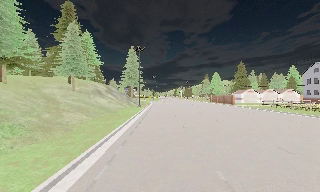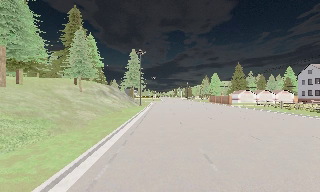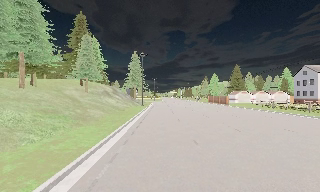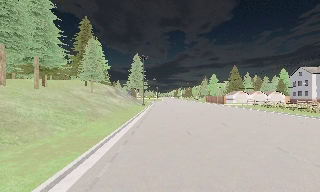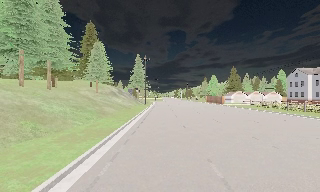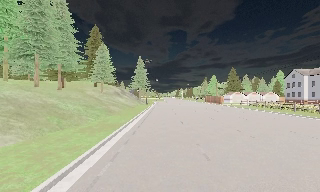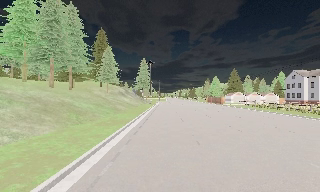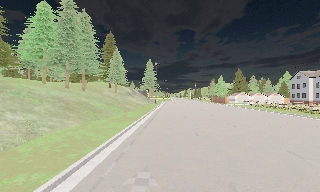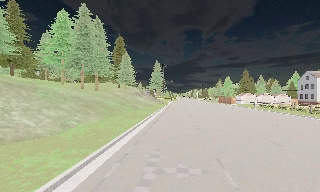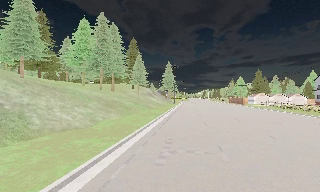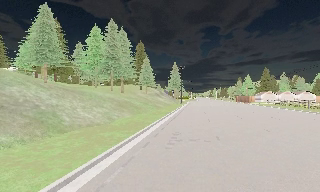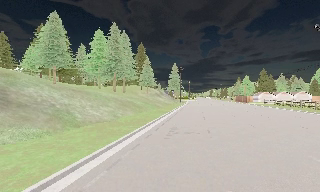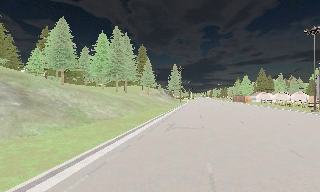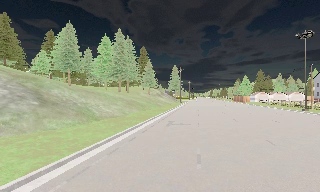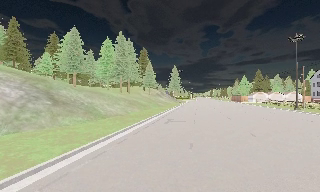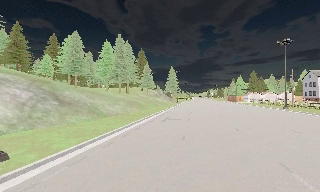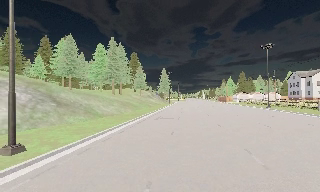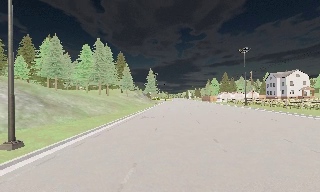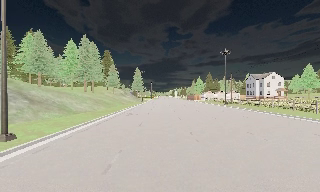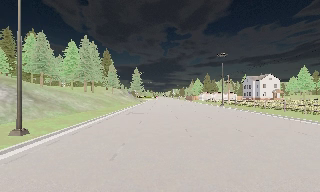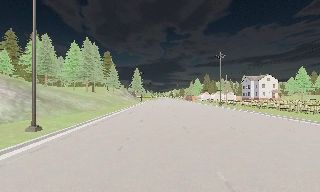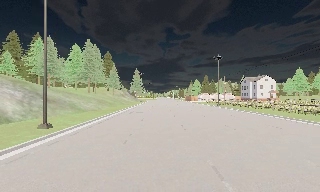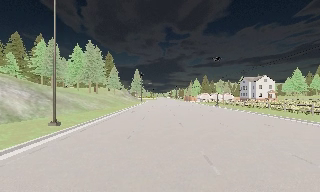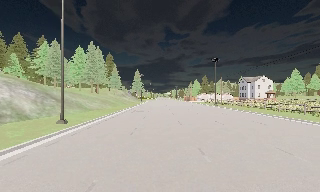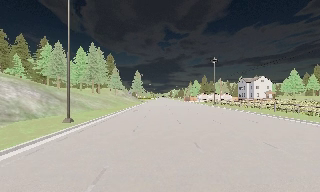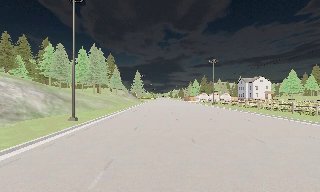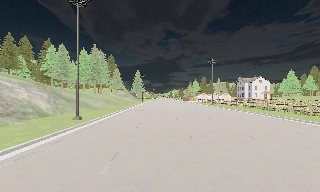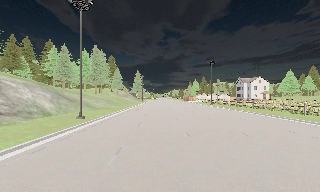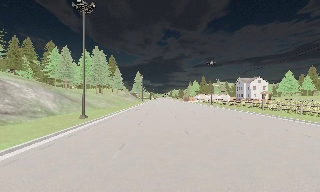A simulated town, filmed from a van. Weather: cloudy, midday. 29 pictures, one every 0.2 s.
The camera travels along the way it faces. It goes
backward.
0.0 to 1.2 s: The camera travels backward, about 12 m, so what stands in front gets smaller.
1.2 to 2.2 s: The scene slides to the right, as the camera pans about 10 degrees to its left. It travels backward, about 9 m, so what stands in front gets smaller.
2.2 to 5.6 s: The camera pans to its right, which is clockwise from overhead, by about 15 degrees. It travels backward, about 19 m, so what stands in front gets smaller. It loses speed.
The film runs backward here.
